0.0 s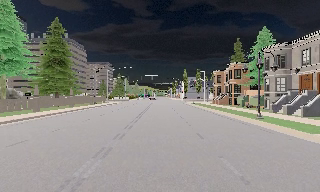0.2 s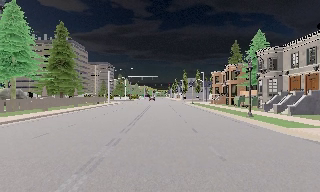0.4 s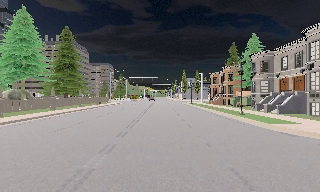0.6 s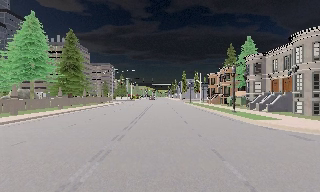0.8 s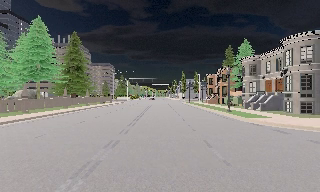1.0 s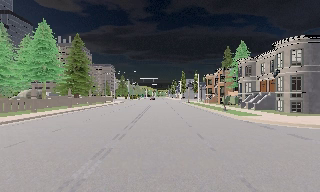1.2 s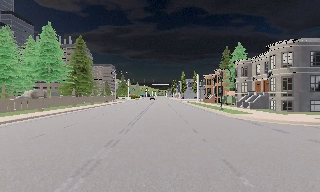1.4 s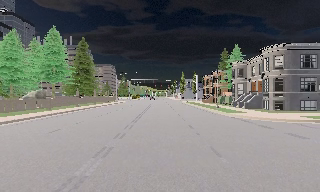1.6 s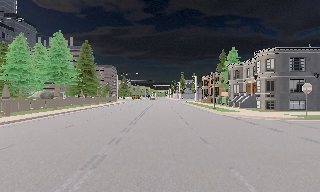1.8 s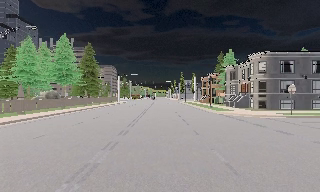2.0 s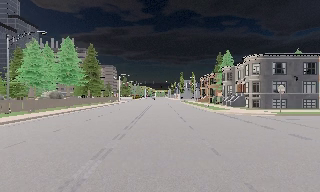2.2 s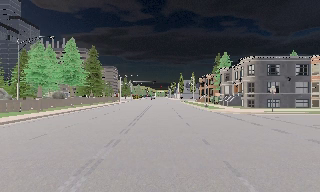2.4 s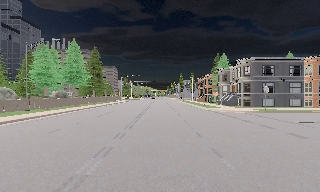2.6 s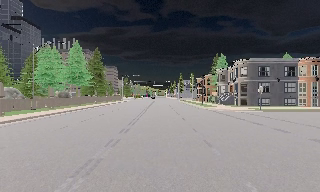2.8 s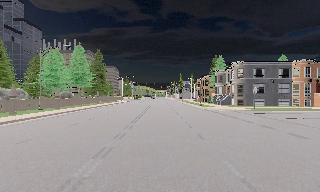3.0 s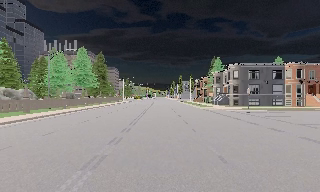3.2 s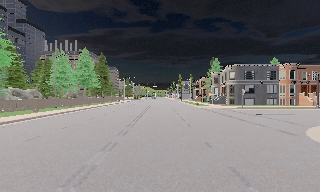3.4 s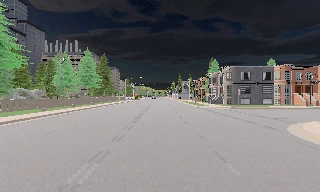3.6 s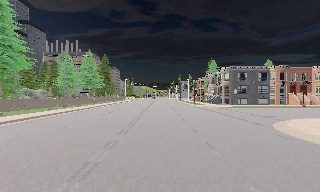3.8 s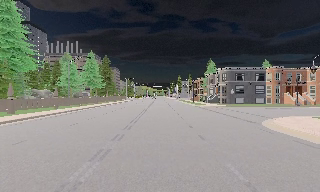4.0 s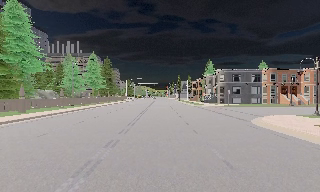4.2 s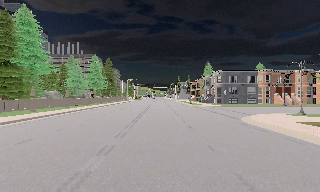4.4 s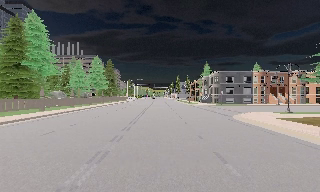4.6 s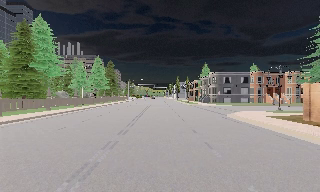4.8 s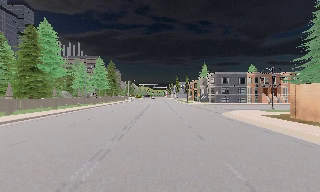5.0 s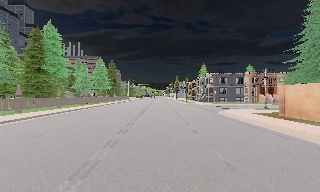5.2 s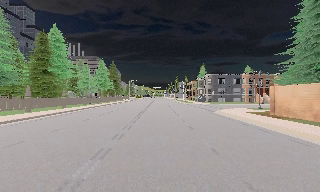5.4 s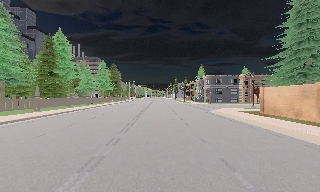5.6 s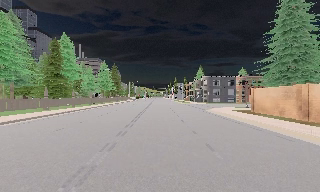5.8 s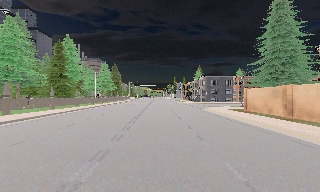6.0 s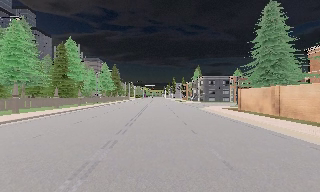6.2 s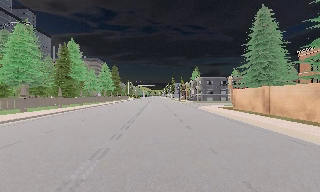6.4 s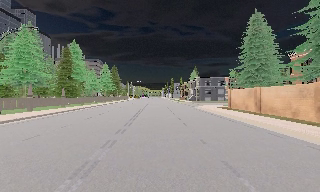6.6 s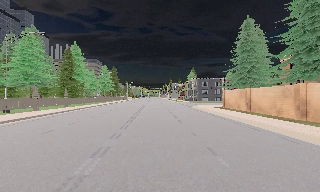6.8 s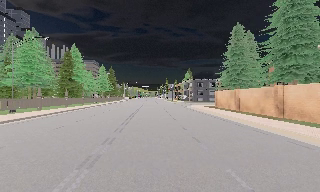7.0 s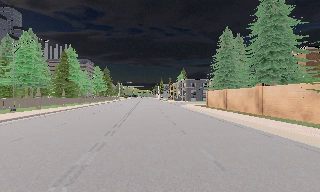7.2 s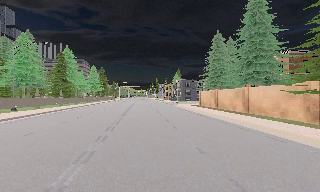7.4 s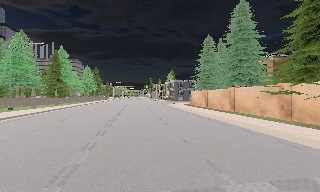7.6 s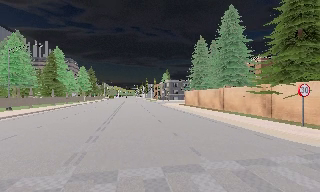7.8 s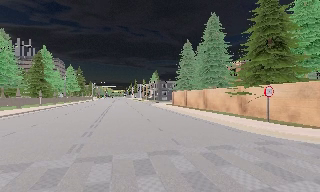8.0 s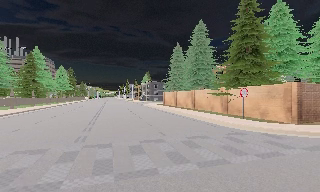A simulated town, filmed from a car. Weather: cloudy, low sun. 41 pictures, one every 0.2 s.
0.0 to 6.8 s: The camera travels backward, about 40 m, so what stands in front gets smaller.
6.8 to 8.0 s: The scene slides to the left, as the camera pans about 15 degrees to its right. It travels backward, about 7 m, so what stands in front gets smaller.
The film runs backward here.
